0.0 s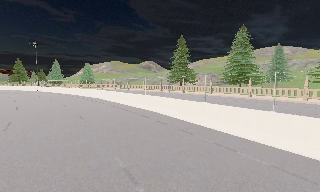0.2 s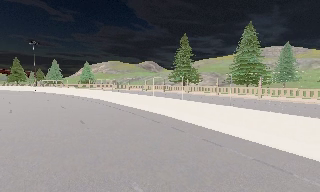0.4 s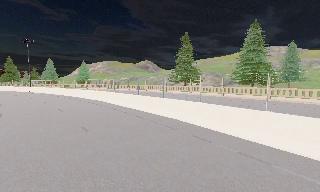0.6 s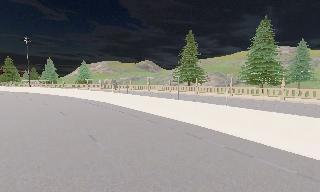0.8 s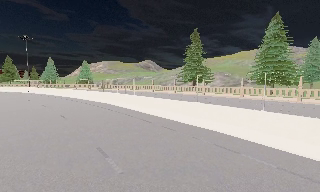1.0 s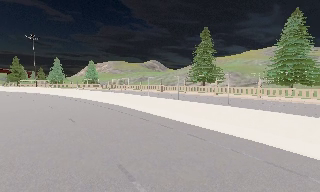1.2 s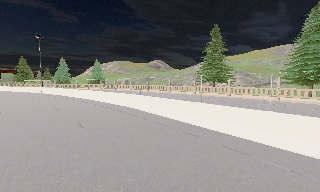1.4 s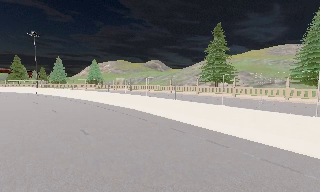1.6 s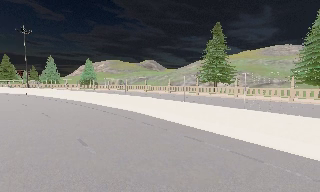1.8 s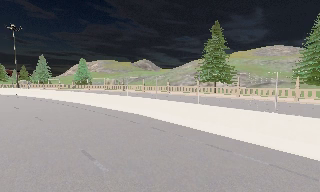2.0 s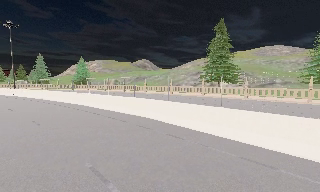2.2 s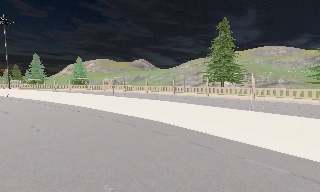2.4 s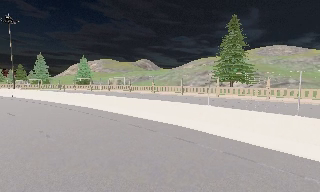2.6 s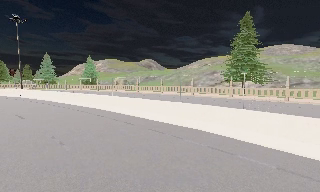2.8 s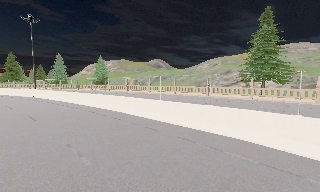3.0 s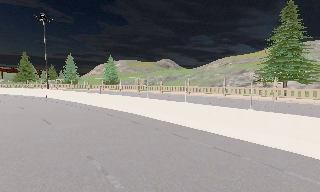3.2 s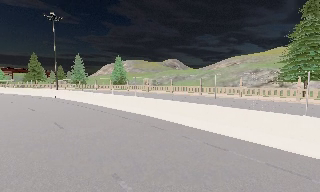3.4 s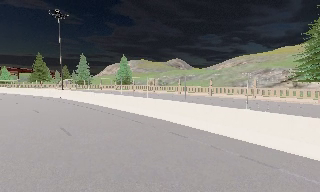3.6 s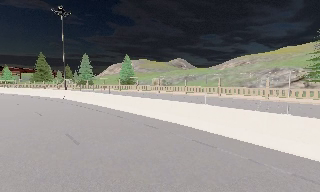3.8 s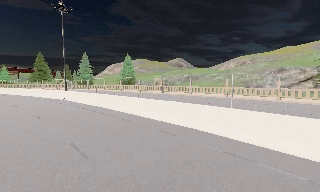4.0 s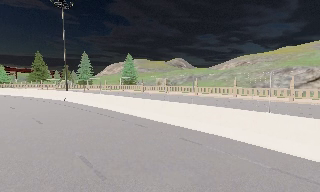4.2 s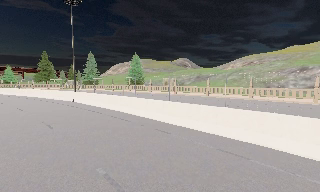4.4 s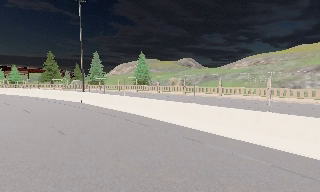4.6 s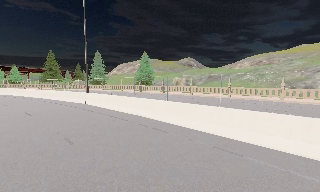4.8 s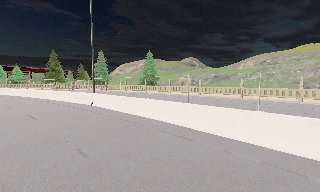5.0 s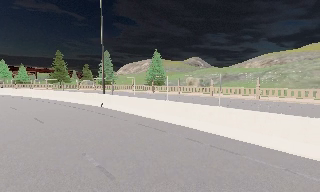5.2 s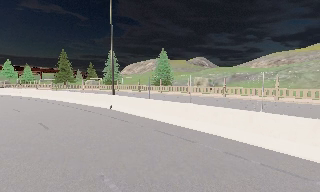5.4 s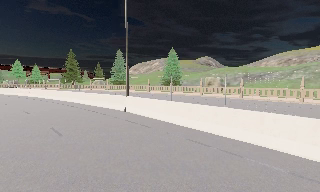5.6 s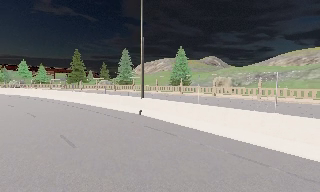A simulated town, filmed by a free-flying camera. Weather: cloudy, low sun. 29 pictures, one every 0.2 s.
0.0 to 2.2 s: The camera travels forward and to its left, about 16 m, so what stands in front looms larger.
2.2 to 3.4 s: The camera swings to its left by about 10 degrees, and the scene slides to the right. It travels forward and to its left, about 8 m, so what stands in front looms larger.
3.4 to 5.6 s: The camera travels forward and to its left, about 16 m, so what stands in front looms larger.
The film runs backward here.
